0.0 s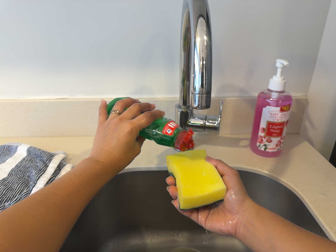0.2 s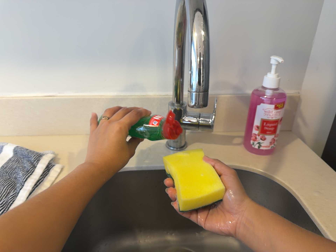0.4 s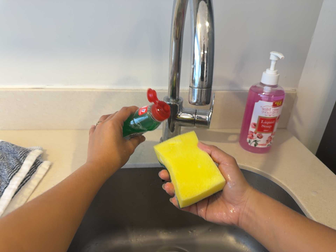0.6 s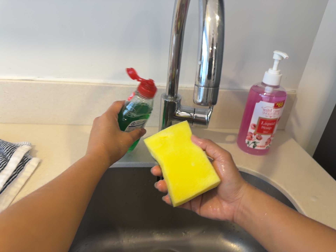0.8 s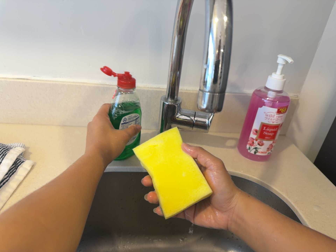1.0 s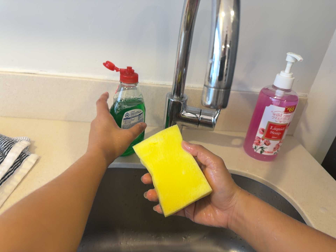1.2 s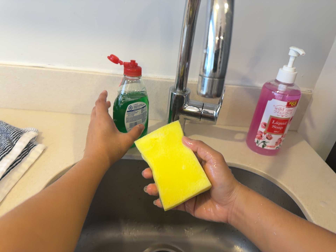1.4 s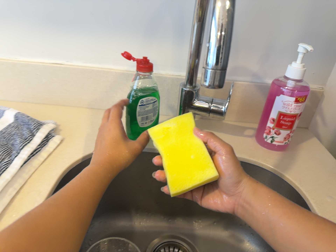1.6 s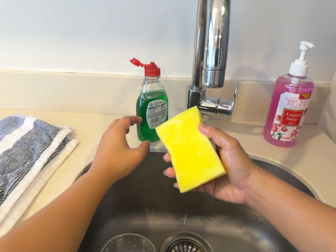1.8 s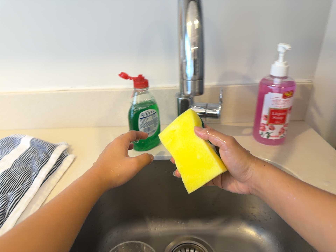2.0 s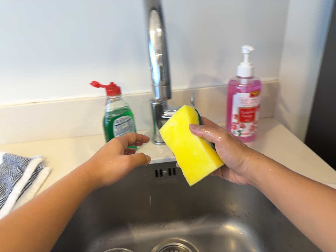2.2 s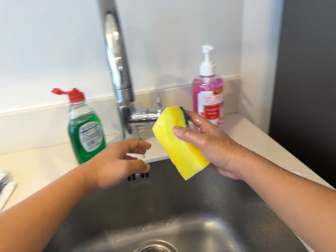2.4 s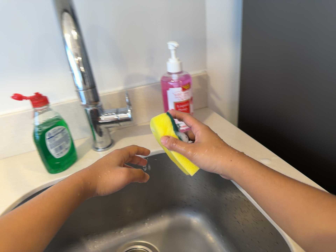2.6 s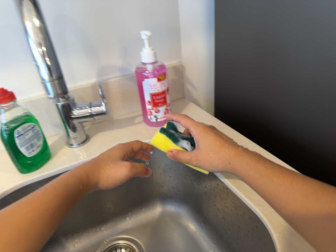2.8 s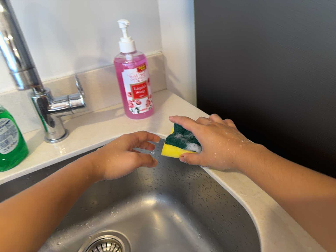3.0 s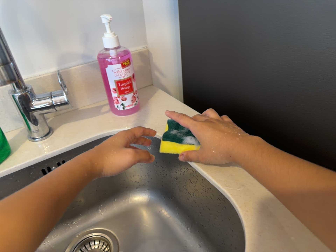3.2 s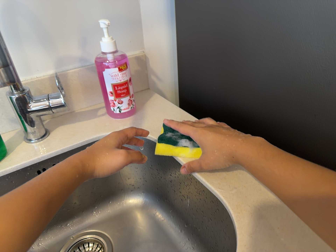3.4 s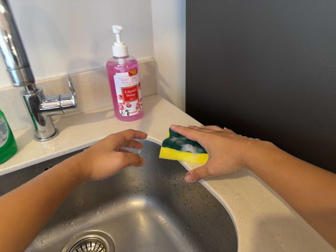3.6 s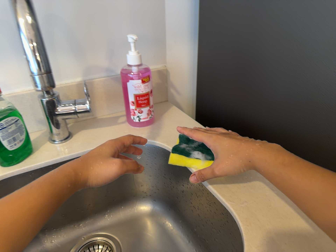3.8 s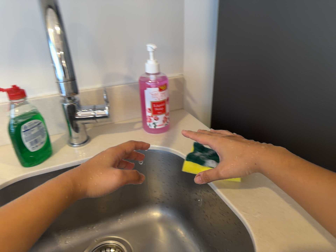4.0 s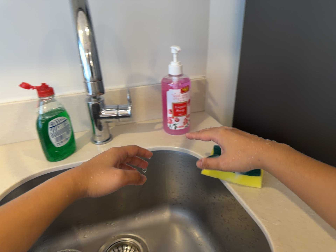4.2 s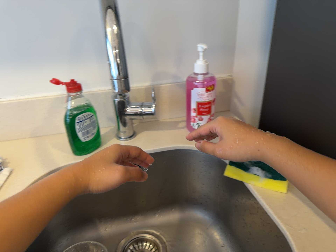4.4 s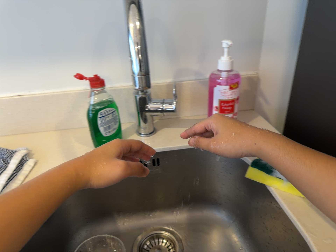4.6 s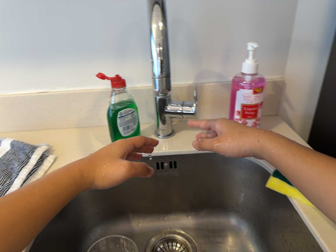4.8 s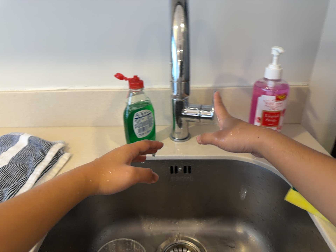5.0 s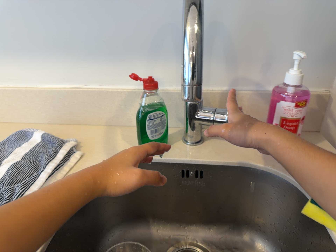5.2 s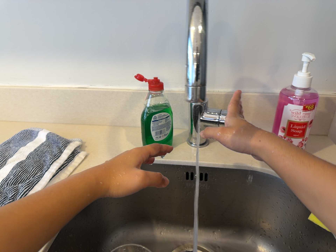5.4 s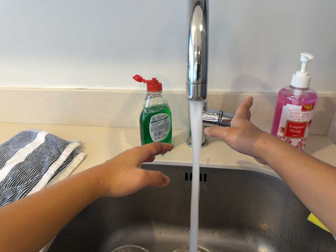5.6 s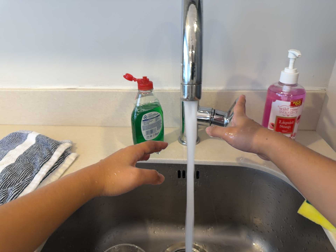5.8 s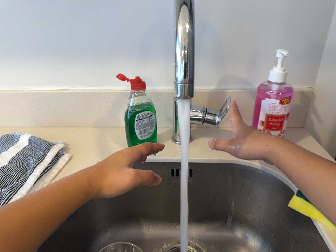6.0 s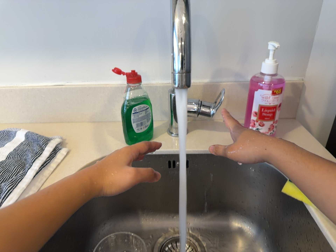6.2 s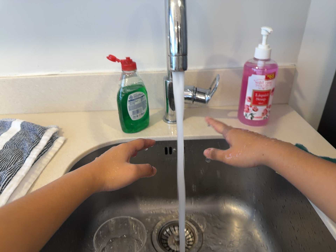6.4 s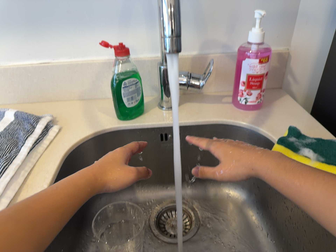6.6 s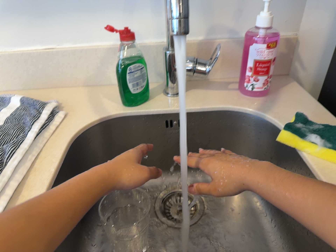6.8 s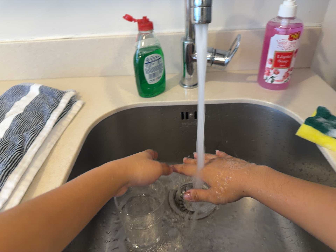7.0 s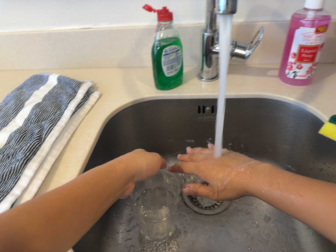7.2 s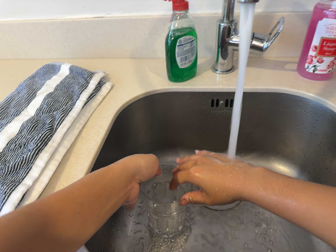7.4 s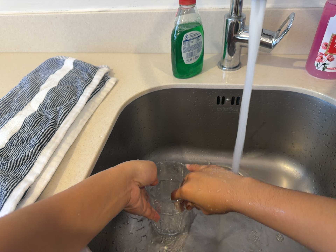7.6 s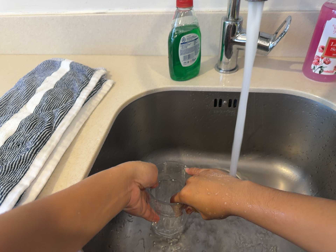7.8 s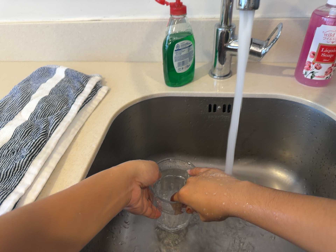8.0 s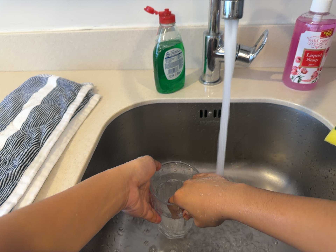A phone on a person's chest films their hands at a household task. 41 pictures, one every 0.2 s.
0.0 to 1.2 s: The camera travels forward, about 7 cm, so what stands in front looms larger.
1.2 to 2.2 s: The camera travels backward, about 8 cm, so what stands in front gets smaller. It rolls about its line of sight by about 15 degrees, and the scene rotates counterclockwise.
2.2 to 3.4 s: The camera swings to its right by about 15 degrees, and the scene slides to the left.
3.4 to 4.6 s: The camera swings to its left by about 25 degrees, and the scene slides to the right. It rolls about its line of sight by about 15 degrees, and the scene rotates clockwise.
4.6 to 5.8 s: The camera shifts only a little, or ends up much as it began.
5.8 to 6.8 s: The camera's aim tips toward the bottom of its view by about 10 degrees, and the scene shifts upward.
6.8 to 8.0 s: The camera shifts only a little, or ends up much as it began.
The film runs backward here.
